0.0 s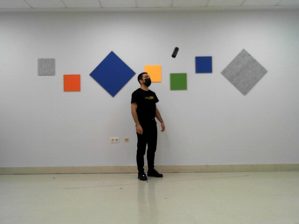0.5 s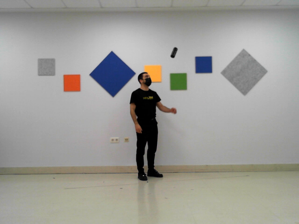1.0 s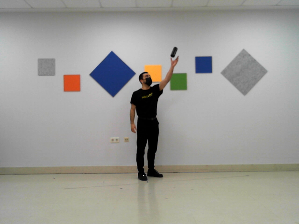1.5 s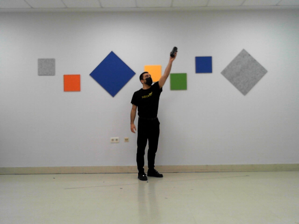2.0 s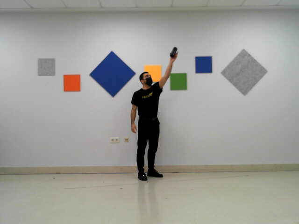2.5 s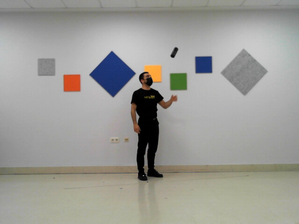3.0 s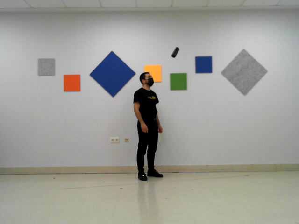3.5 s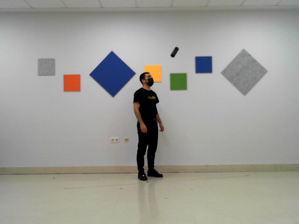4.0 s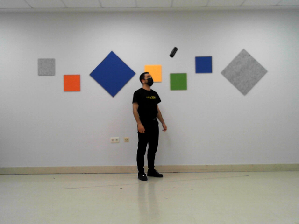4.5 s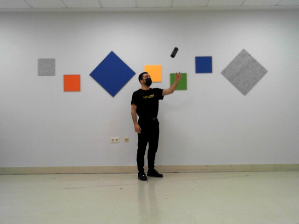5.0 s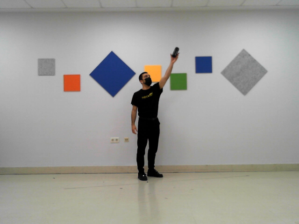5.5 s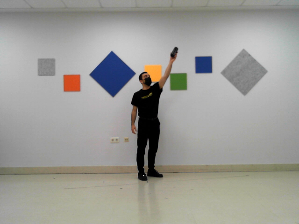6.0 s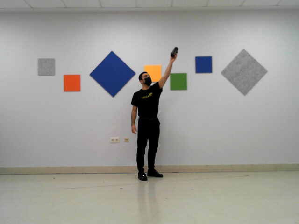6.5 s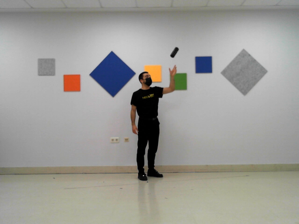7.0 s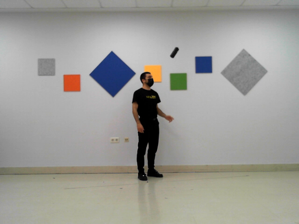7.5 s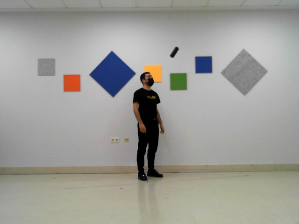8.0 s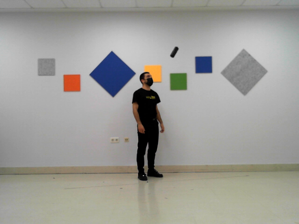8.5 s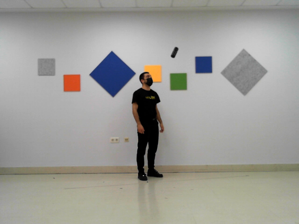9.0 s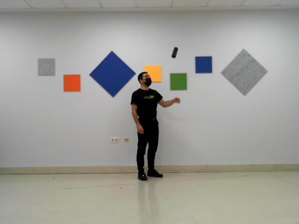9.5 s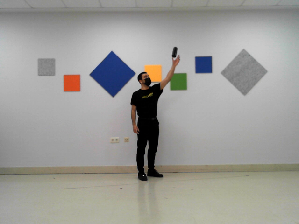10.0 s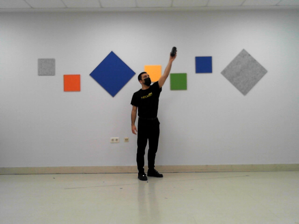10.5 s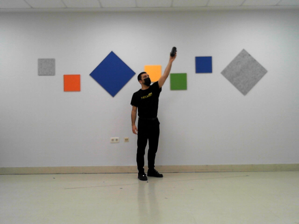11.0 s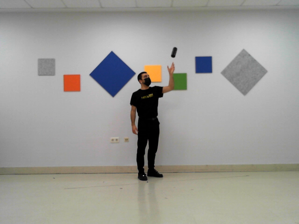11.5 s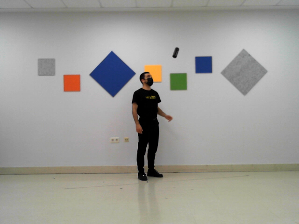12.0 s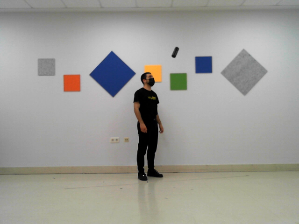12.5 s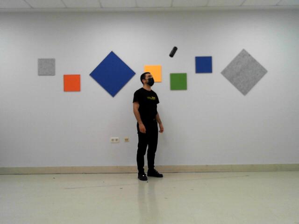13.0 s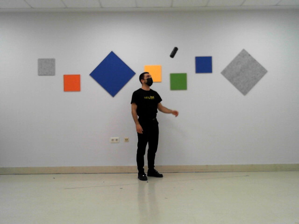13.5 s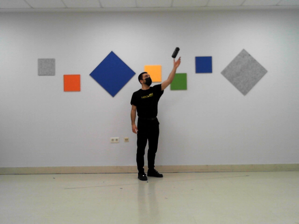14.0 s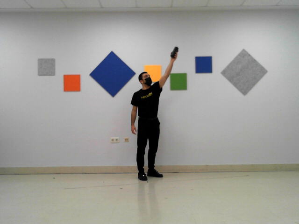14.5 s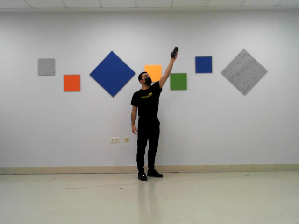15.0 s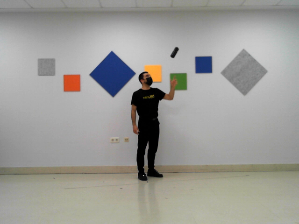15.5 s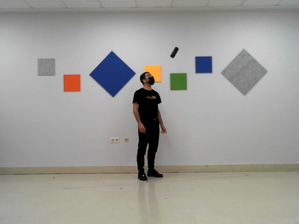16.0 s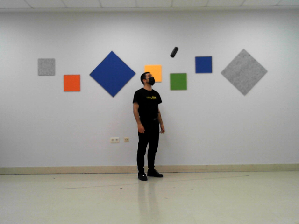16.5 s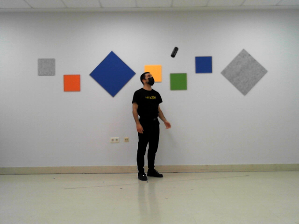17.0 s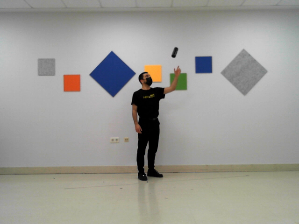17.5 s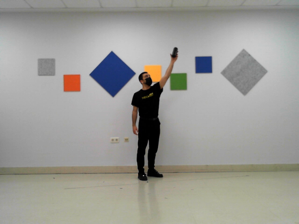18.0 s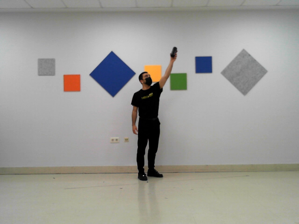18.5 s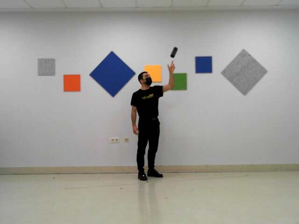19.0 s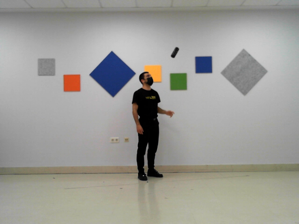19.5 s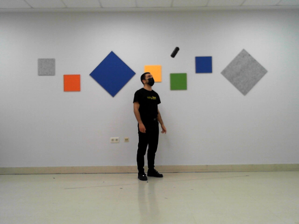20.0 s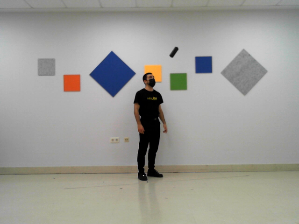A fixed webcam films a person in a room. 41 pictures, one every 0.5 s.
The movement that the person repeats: Reach up for a bottle in a high position, left hand.
